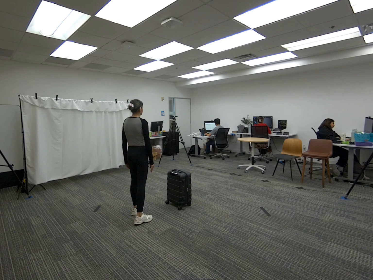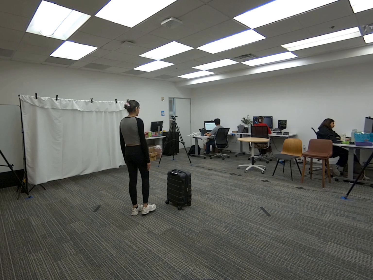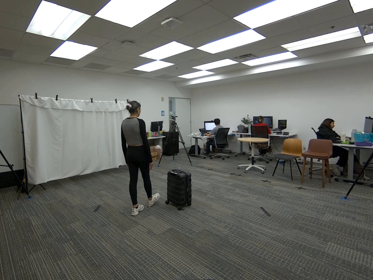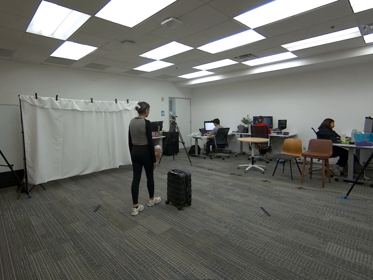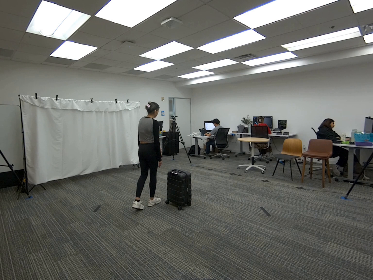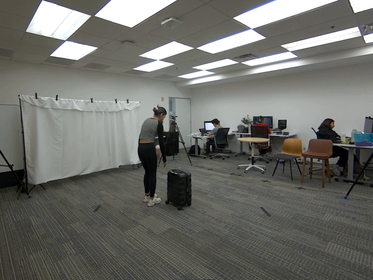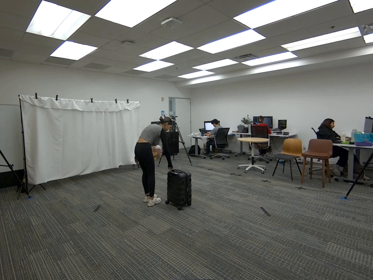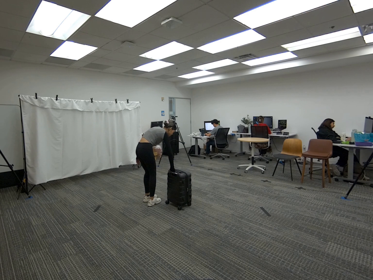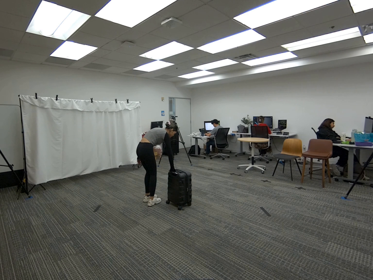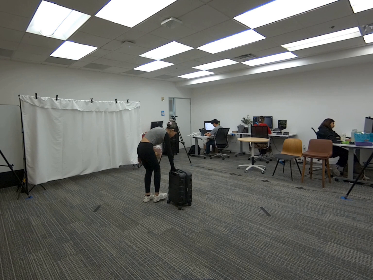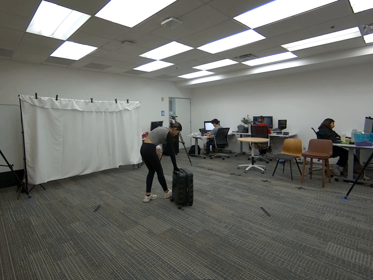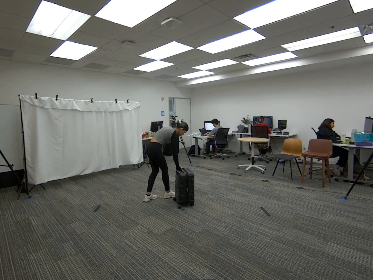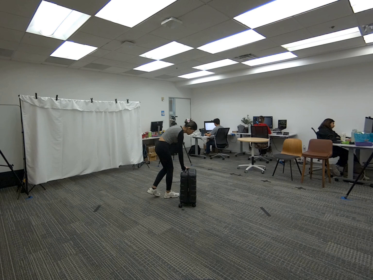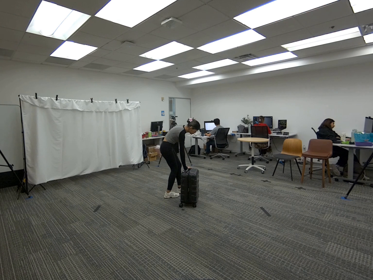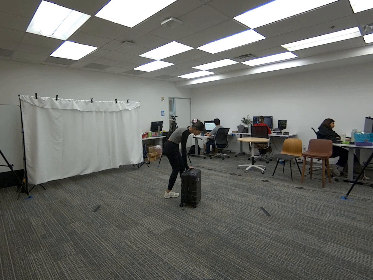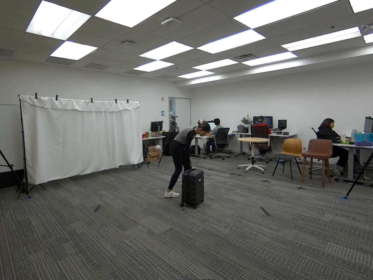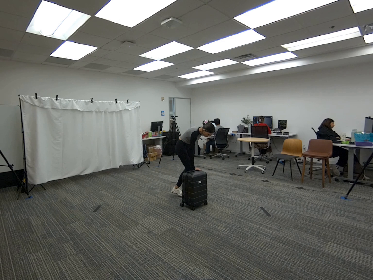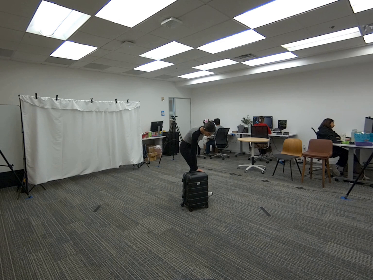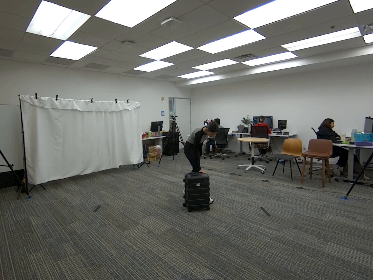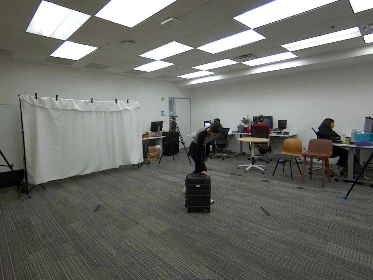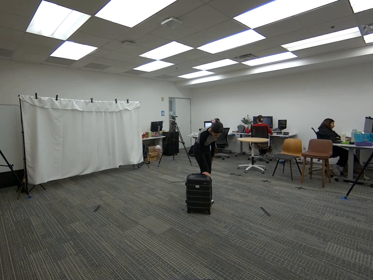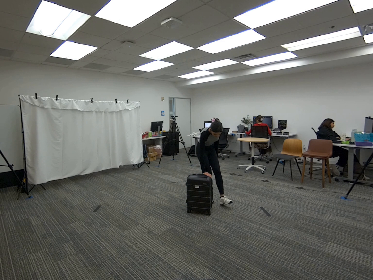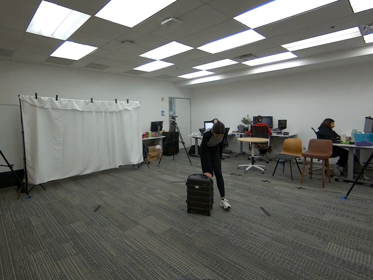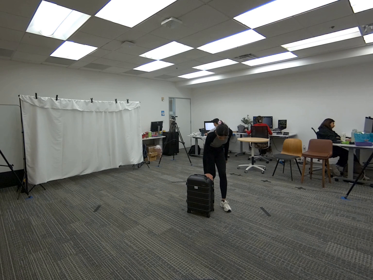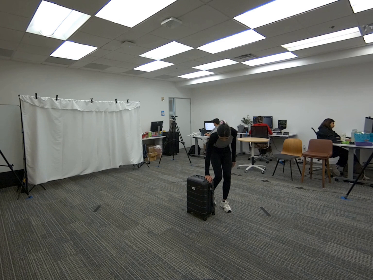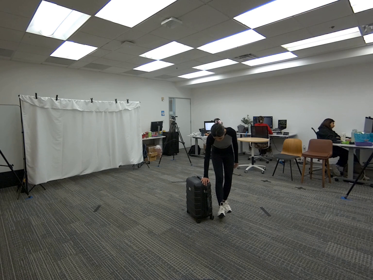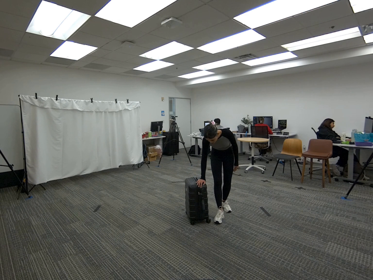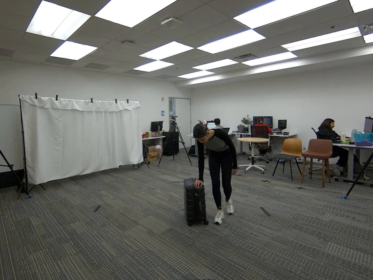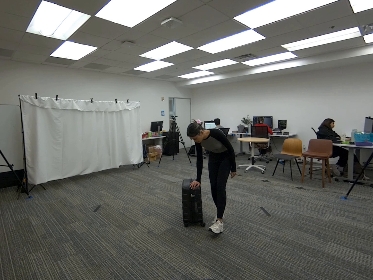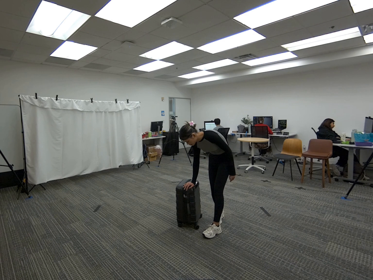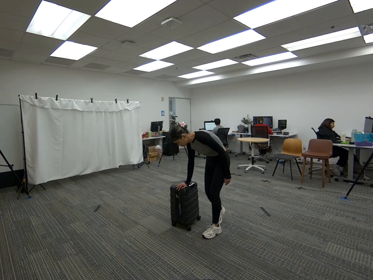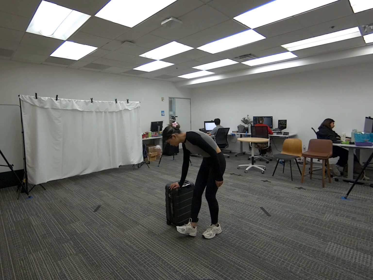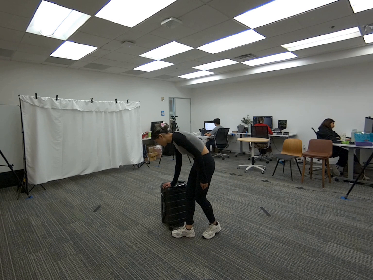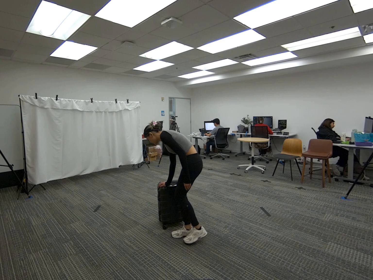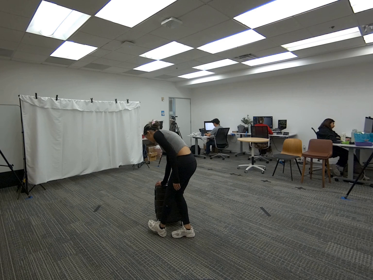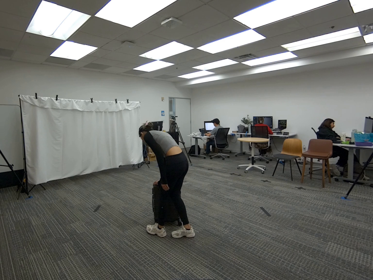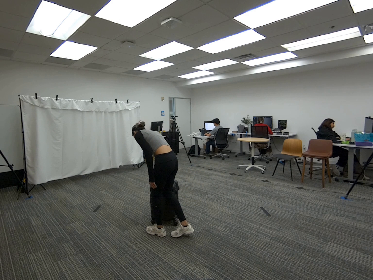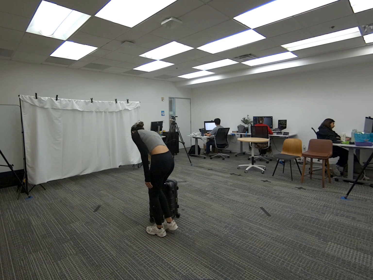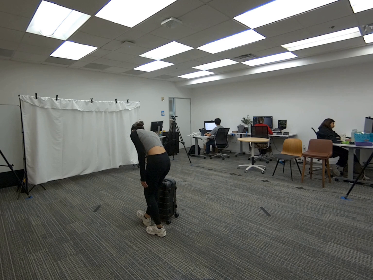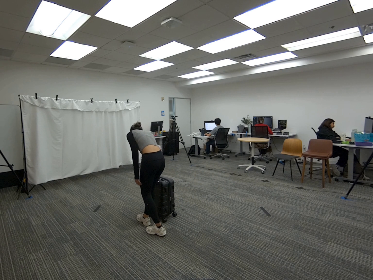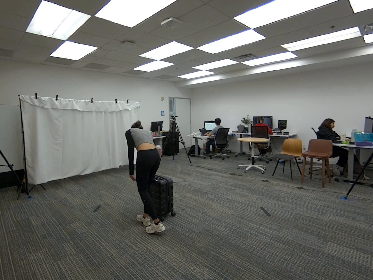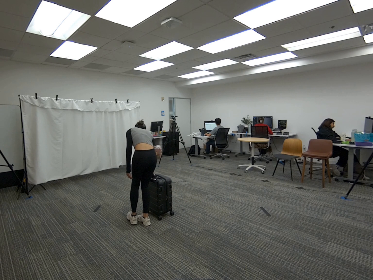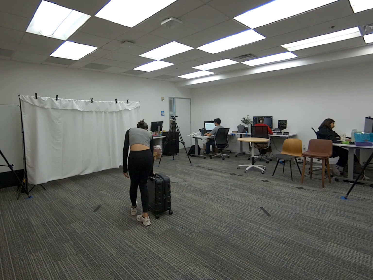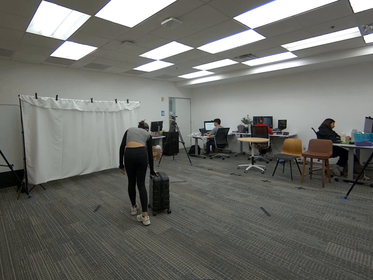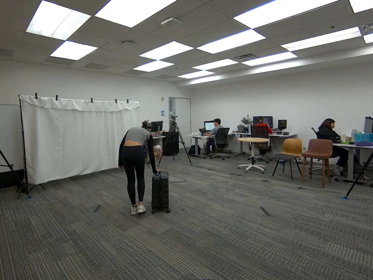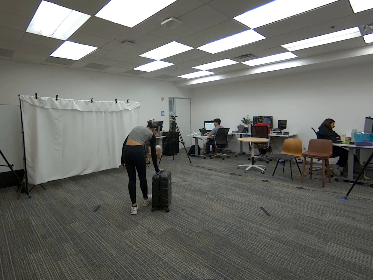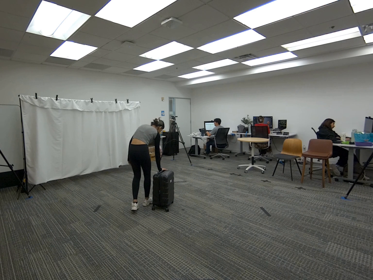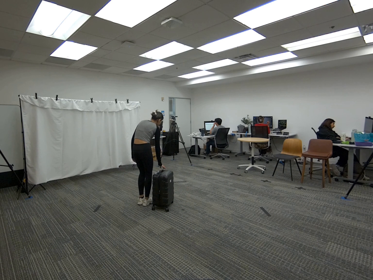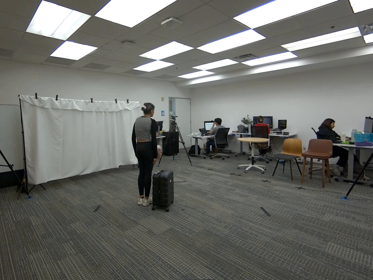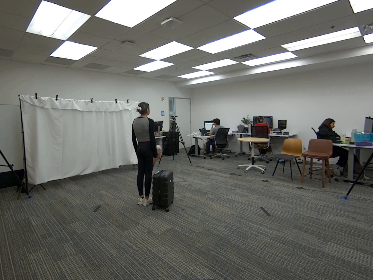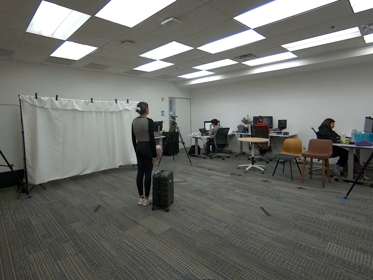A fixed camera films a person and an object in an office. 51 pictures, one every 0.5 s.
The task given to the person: Walk over to the luggage within the bounding area and using your right hand grasp the luggage and roll within the bounding area. Step away when complete.
